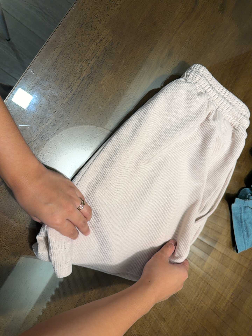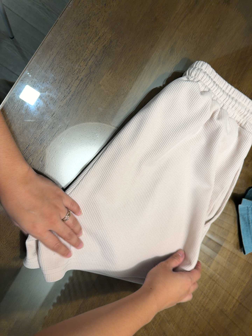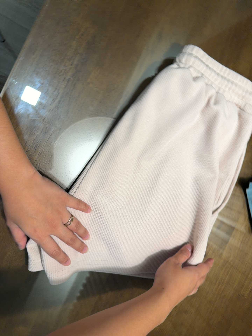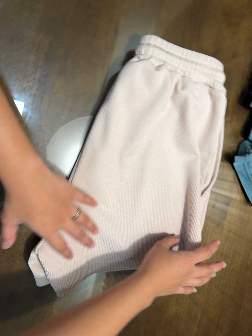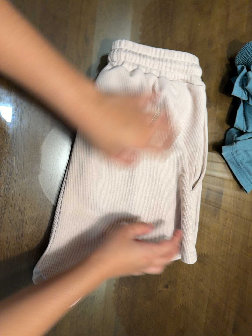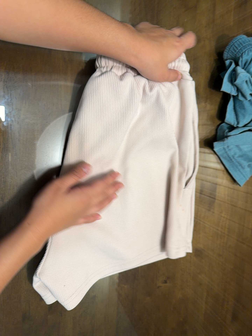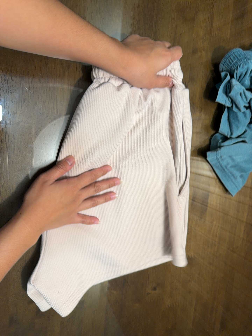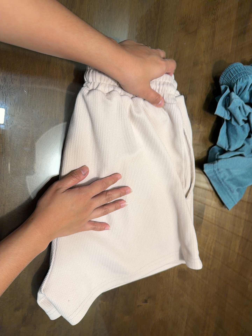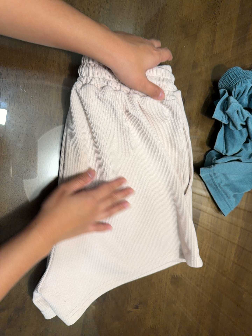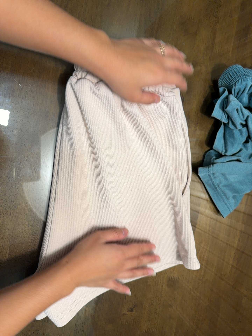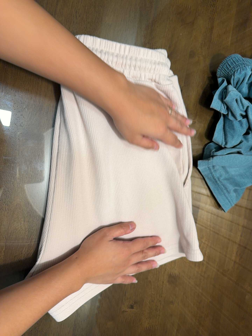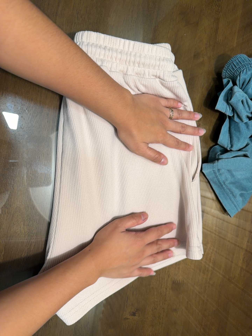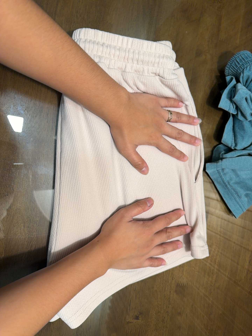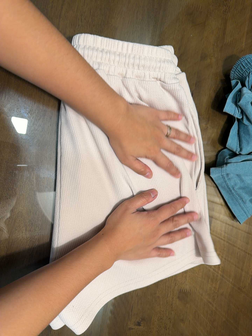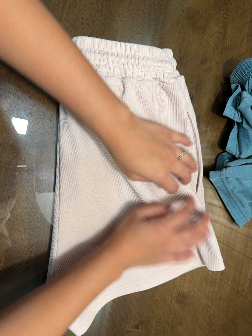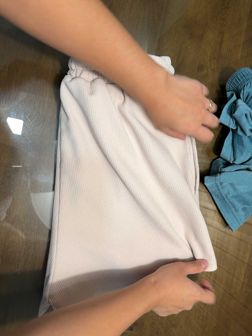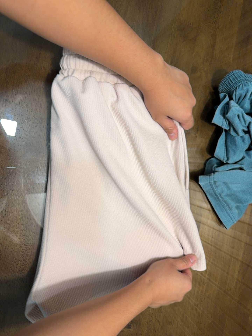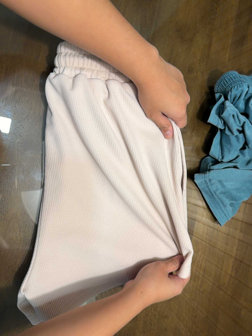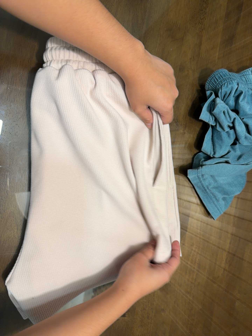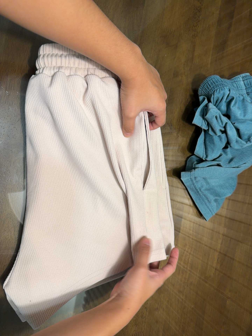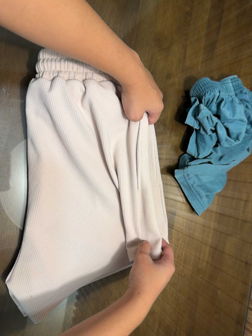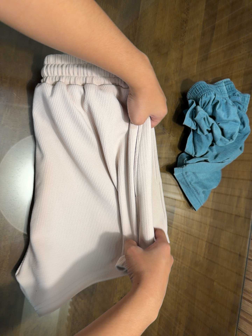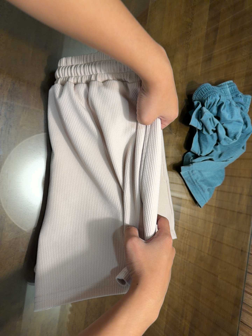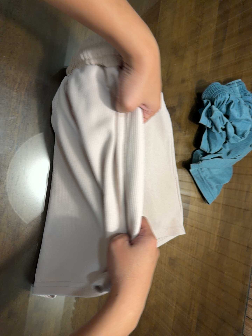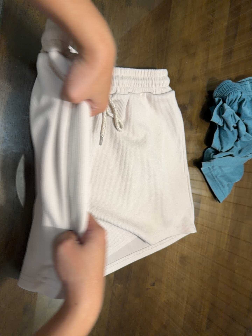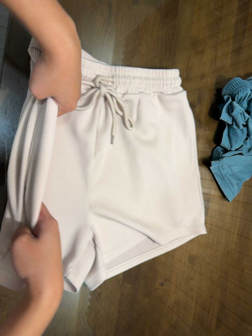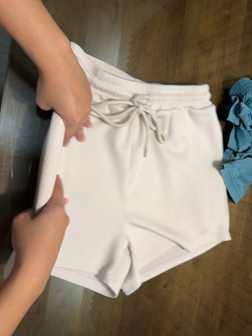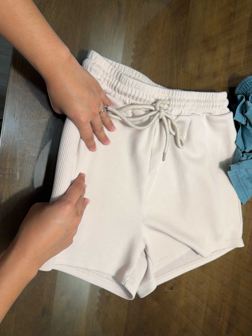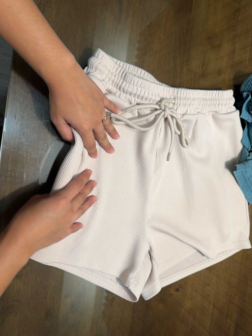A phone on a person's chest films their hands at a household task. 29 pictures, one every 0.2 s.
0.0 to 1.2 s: The camera travels toward the top of its view and to its right, about 12 cm. Its aim tips toward the bottom of its view by about 10 degrees. It rolls about its line of sight by about 25 degrees, and the scene rotates counterclockwise.
1.2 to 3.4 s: The camera shifts only a little, or ends up much as it began.
3.4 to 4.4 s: The camera travels backward and to its left, about 12 cm, so what stands in front gets smaller.
4.4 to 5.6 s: The camera shifts only a little, or ends up much as it began.
The film runs backward here.
